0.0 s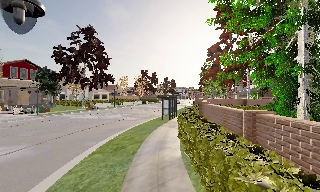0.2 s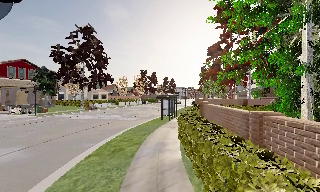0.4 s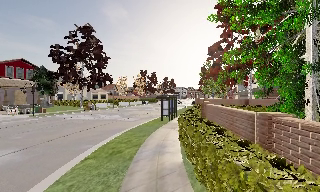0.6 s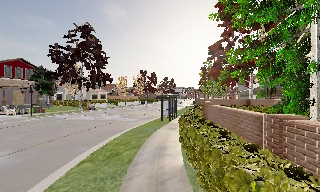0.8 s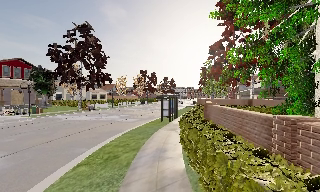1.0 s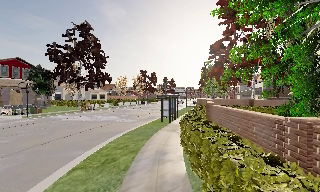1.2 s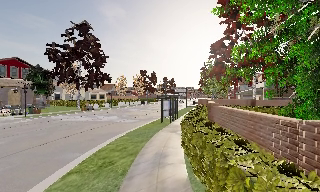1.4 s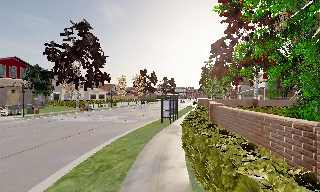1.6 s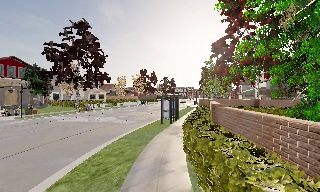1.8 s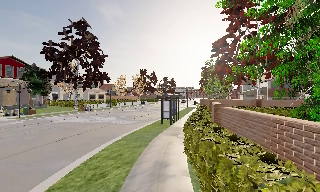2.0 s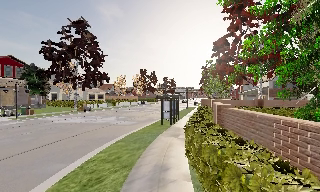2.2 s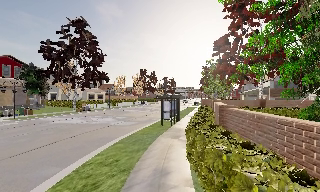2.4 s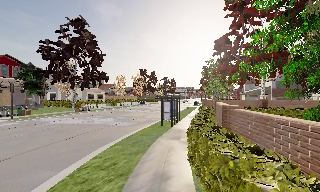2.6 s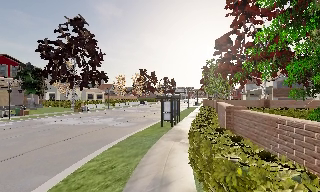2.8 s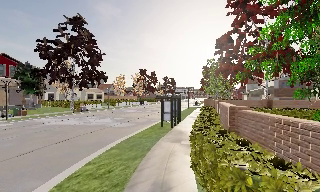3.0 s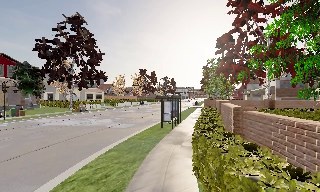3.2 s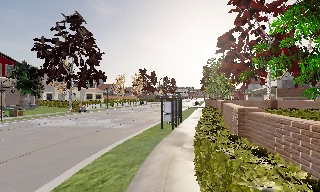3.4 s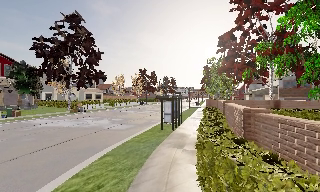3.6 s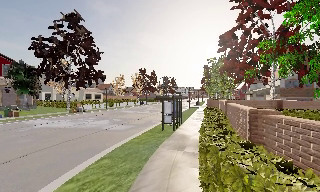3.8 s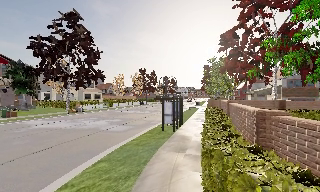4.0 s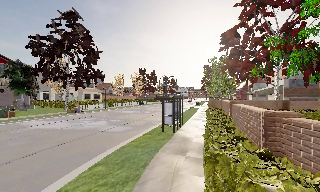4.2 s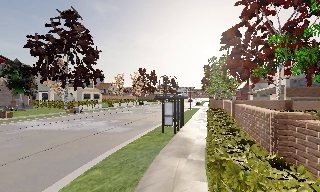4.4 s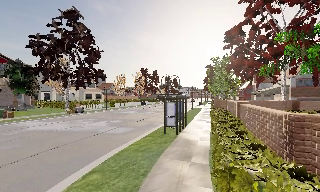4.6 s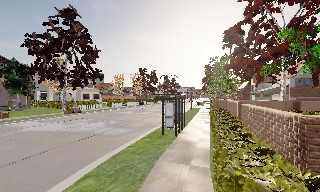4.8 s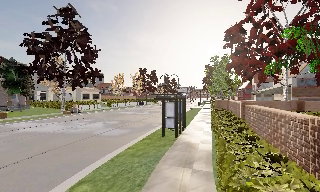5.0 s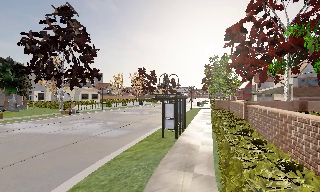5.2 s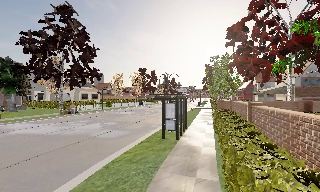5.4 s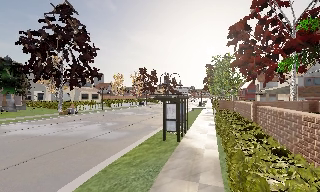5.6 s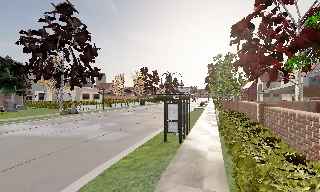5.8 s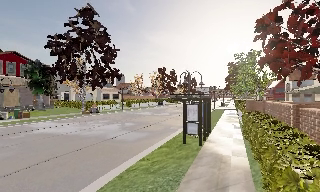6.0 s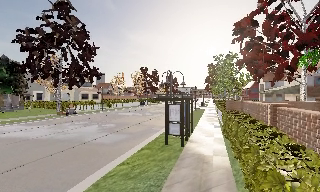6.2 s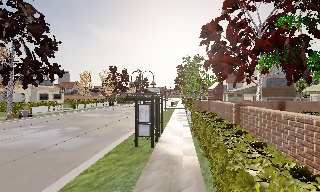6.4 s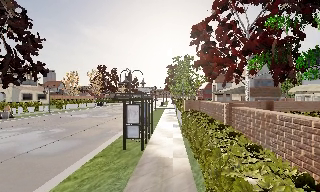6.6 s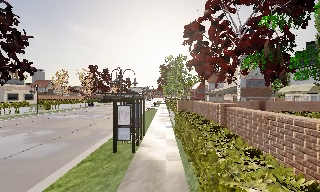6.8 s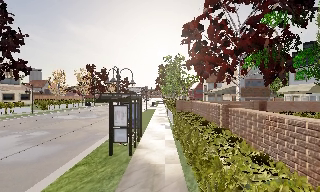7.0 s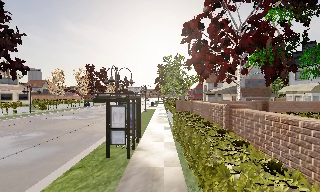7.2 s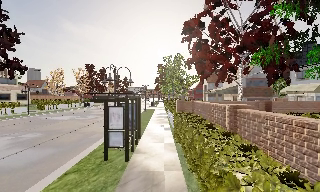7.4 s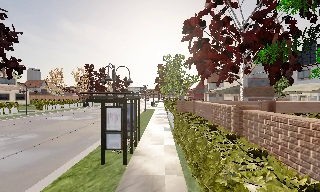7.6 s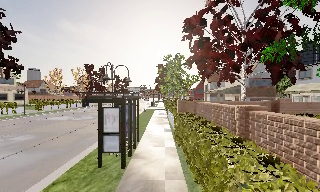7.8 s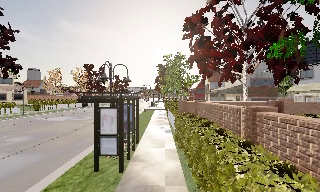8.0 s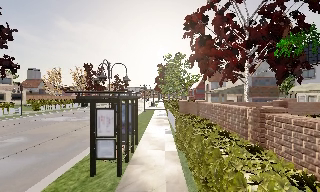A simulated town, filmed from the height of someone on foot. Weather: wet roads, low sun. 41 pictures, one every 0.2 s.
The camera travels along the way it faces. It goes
forward.
0.0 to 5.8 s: The camera travels forward, about 9 m, so what stands in front looms larger.
5.8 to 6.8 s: The scene slides to the left, as the camera pans about 25 degrees to its right. It travels forward, about 1.5 m, so what stands in front looms larger.
6.8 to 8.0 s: The camera travels forward, about 2 m, so what stands in front looms larger.
The film runs forward here.
